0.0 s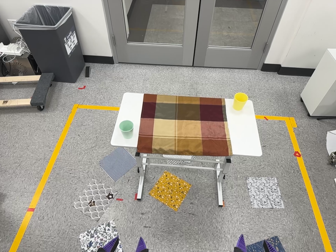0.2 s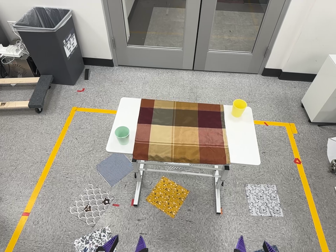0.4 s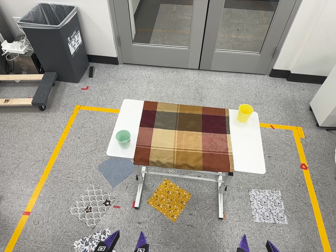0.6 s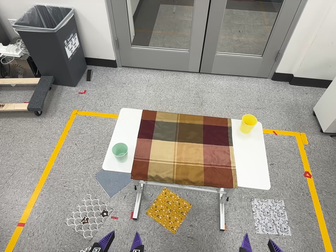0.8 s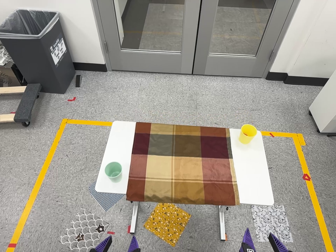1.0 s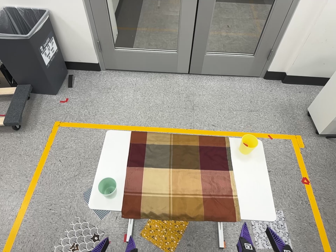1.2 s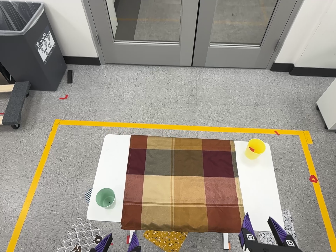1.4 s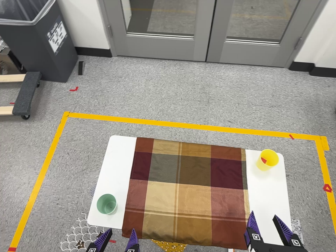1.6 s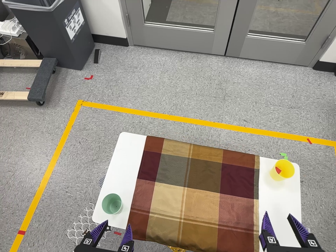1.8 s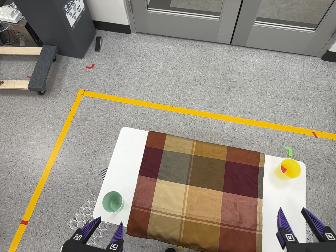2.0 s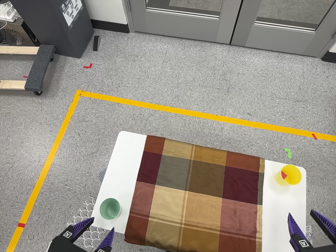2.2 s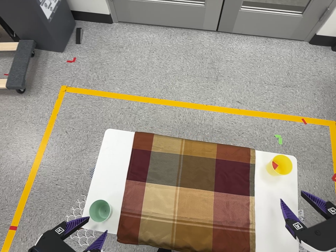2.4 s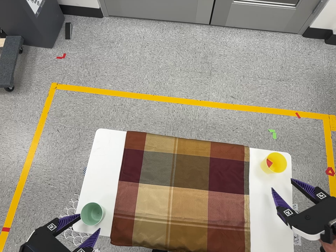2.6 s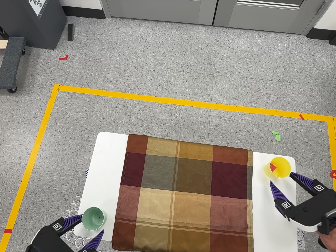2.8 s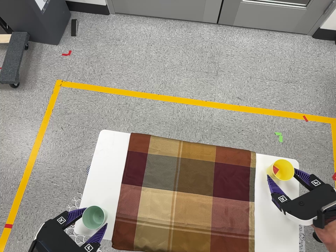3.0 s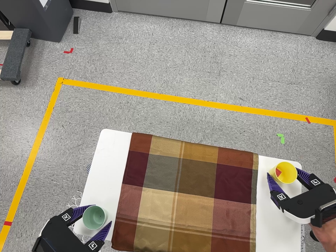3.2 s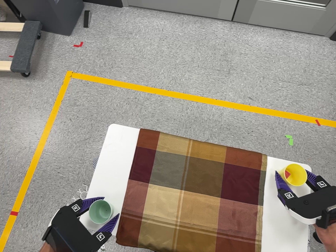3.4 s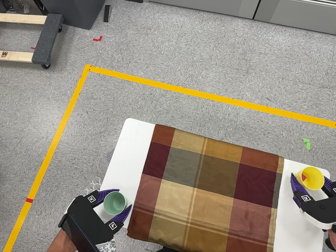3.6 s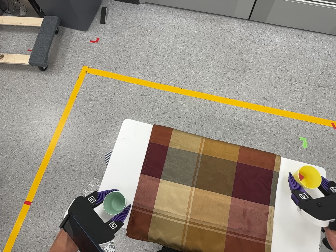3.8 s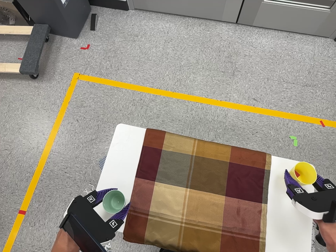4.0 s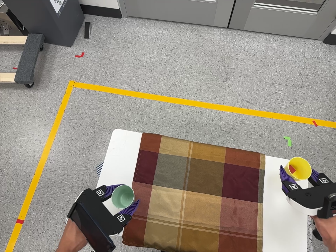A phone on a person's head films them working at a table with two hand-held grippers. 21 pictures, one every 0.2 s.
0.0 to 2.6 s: The camera travels toward the top of its view and forward, about 80 cm, so close, fixed things drift downward. Its aim tips toward the bottom of its view by about 20 degrees.
2.6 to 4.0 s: The camera shifts only a little, or ends up much as it began.
The film runs forward here.
